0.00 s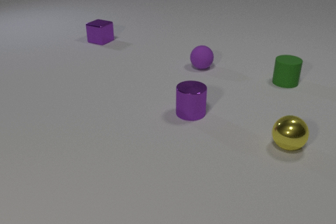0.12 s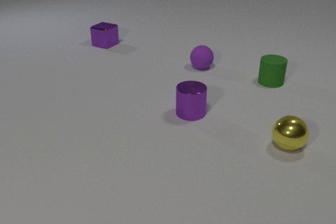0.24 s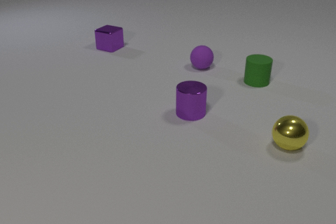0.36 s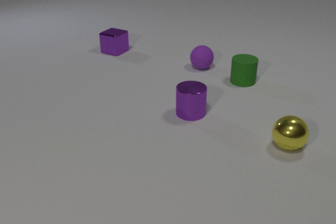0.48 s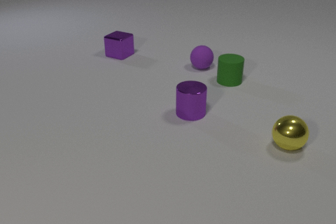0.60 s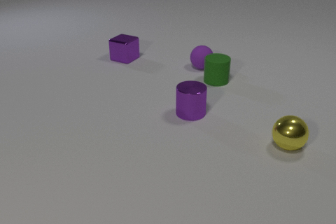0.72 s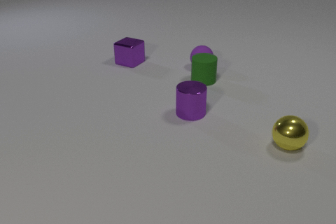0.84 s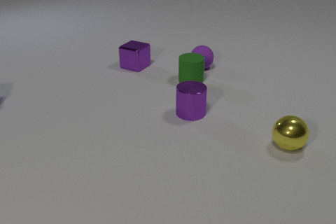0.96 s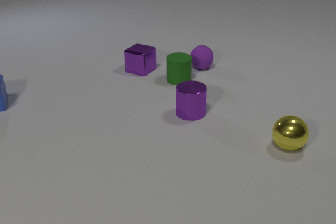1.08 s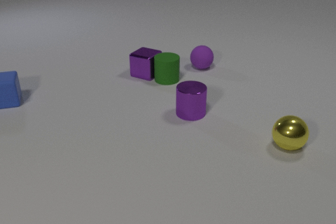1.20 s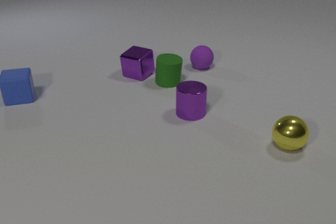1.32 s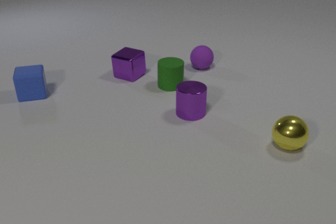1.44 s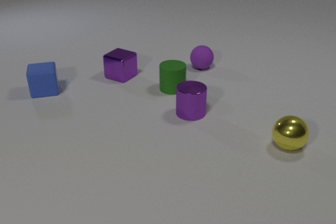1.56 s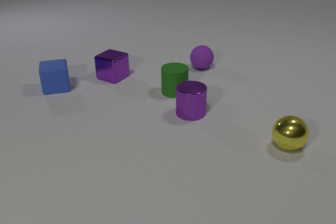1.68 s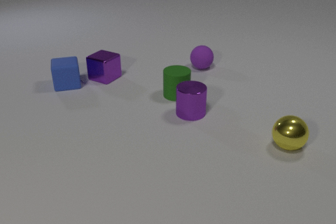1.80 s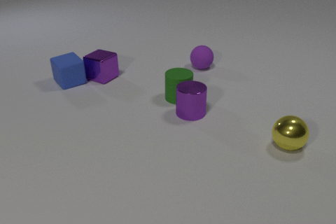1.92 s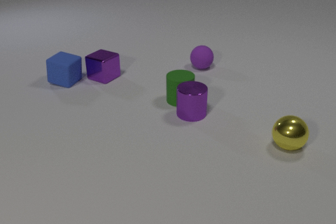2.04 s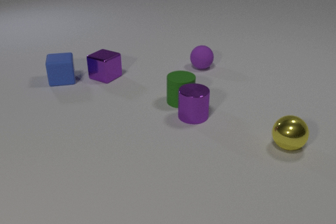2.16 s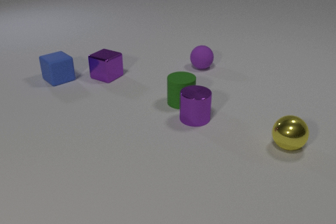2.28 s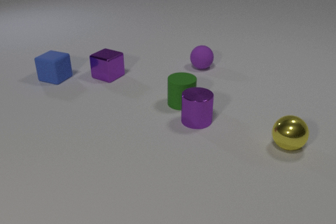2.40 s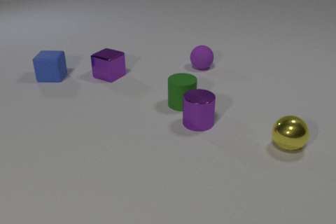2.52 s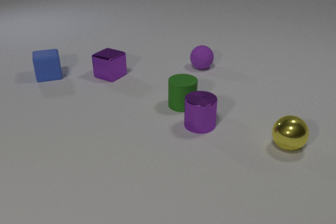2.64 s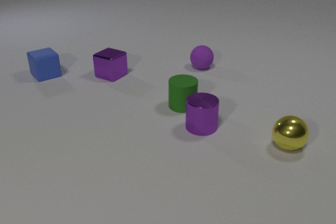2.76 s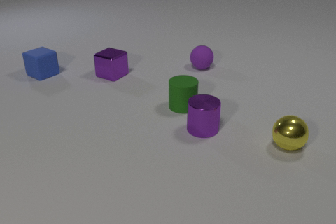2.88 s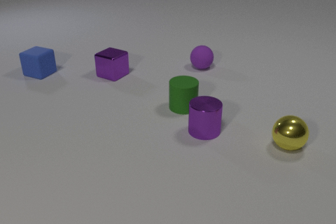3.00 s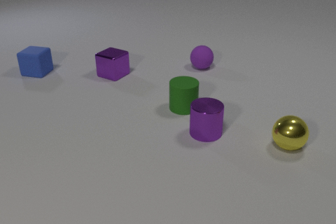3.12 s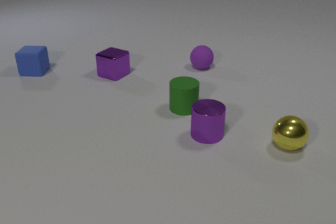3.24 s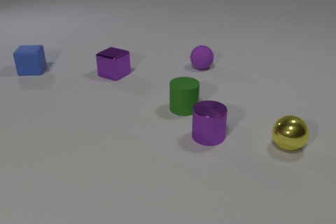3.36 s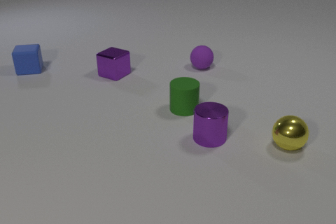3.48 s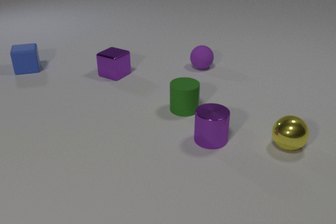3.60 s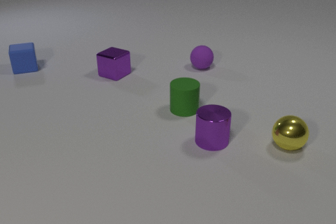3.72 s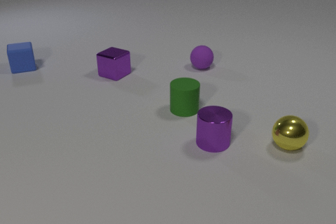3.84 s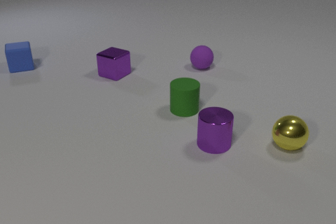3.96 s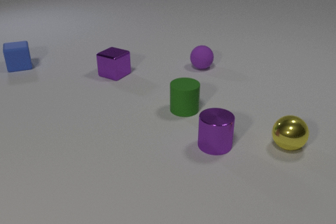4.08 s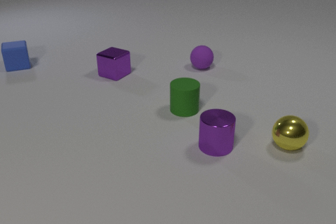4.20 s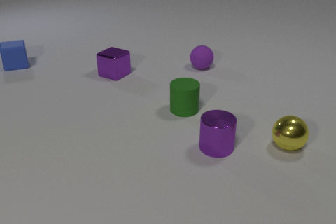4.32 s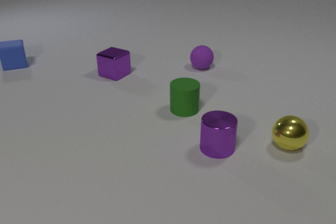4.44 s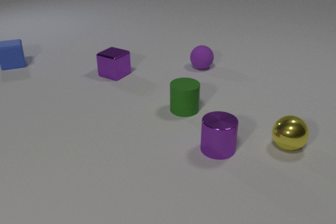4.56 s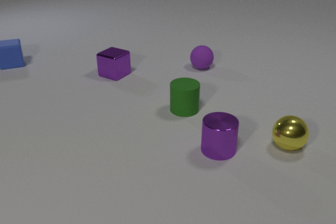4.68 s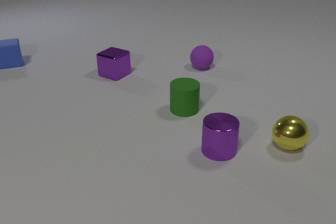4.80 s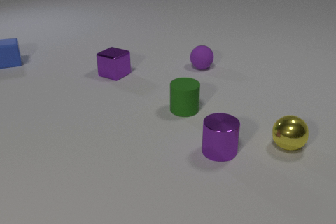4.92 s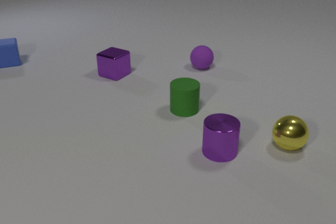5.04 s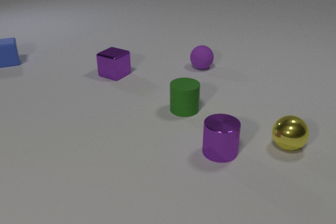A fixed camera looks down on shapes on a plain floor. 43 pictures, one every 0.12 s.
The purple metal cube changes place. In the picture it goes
toward the camera.
The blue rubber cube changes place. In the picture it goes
away from the camera.
0.00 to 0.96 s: The purple metal cube slides toward the camera and to the right. The green rubber cylinder slides to the left. The blue rubber cube comes in at the left edge.
0.96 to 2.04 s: The purple metal cube slides to the left. The green rubber cylinder slides toward the camera. The purple metal cylinder slides toward the camera. The blue rubber cube slides to the right and away from the camera. The purple metal cube and the green rubber cylinder collide. The purple metal cube and the blue rubber cube collide. The green rubber cylinder and the purple metal cylinder collide.
2.04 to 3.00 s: The purple metal cube slides to the right. The green rubber cylinder slides toward the camera. The purple metal cylinder slides toward the camera and to the right. The blue rubber cube slides away from the camera and to the left.
3.00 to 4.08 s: The purple metal cylinder slides toward the camera and to the right. The blue rubber cube slides away from the camera and to the left.
4.08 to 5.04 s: The purple metal cylinder slides toward the camera. The blue rubber cube slides away from the camera and to the left.
What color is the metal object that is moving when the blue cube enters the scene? purple.
Are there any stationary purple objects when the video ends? yes.
How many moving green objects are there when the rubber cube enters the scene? 1.
